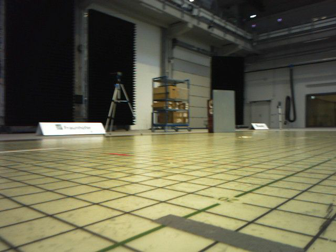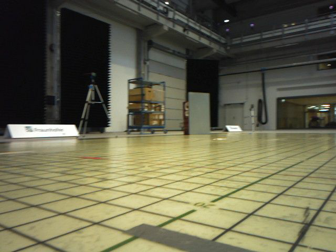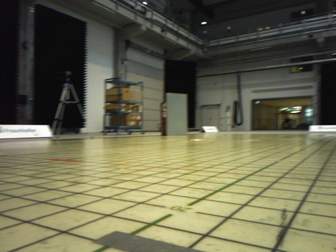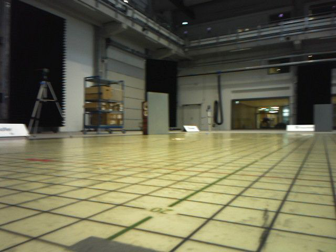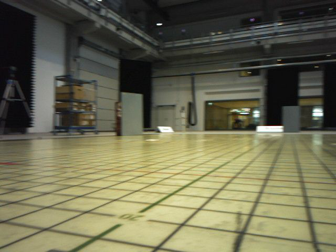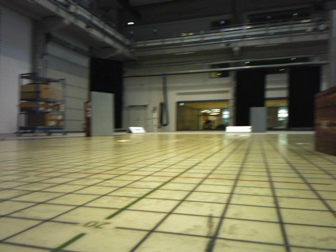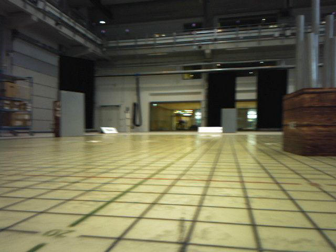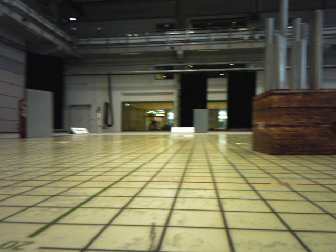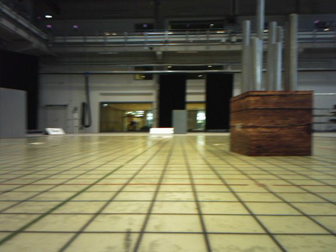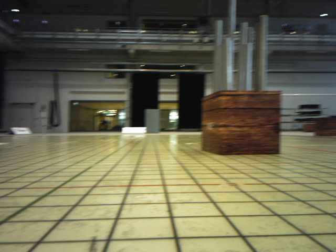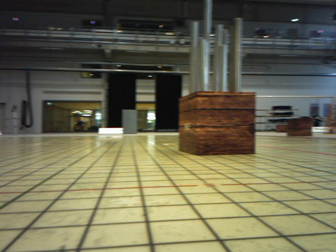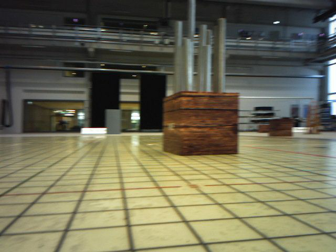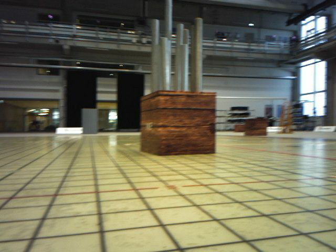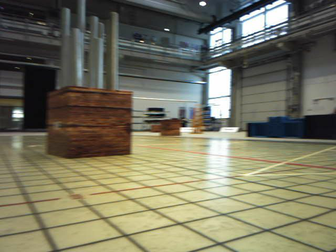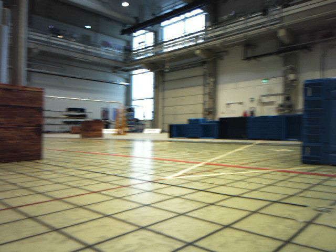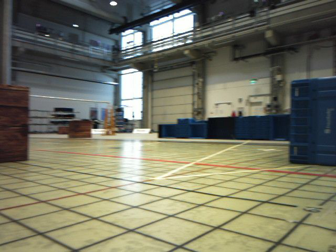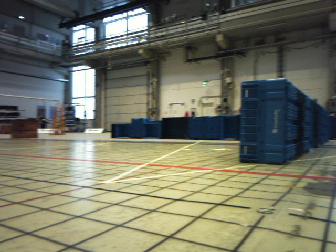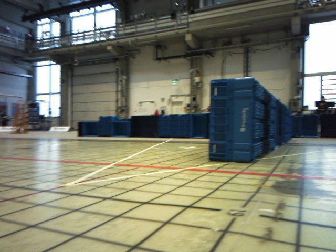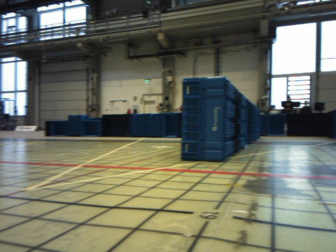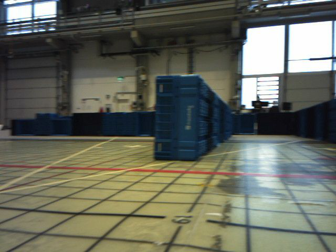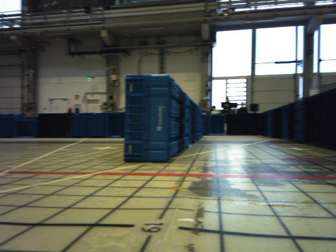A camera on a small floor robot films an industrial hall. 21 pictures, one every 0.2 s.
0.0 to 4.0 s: The camera swings to its right by about 125 degrees, and the scene slides to the left. It travels forward, about 0.7 m.
The film runs forward here.
